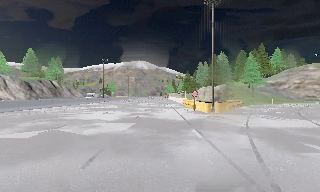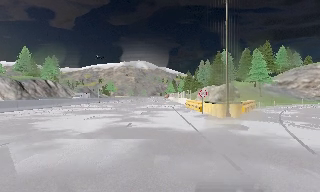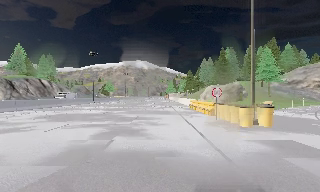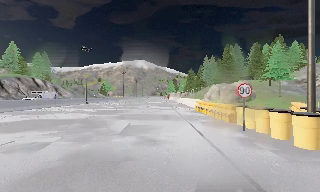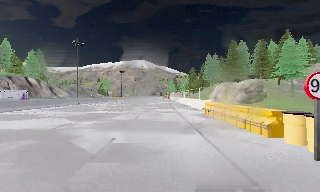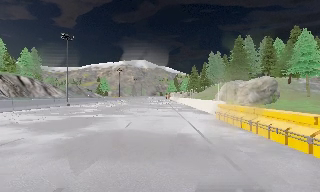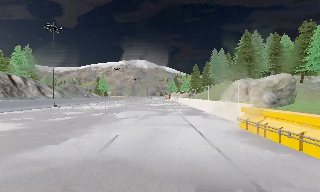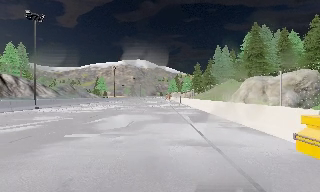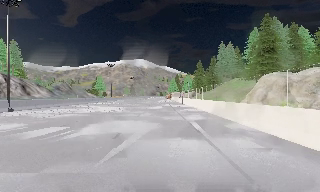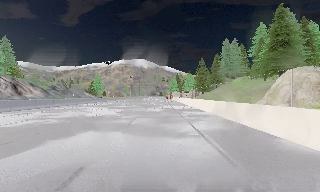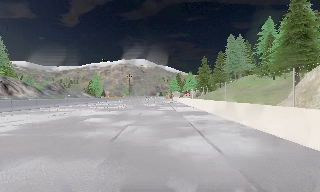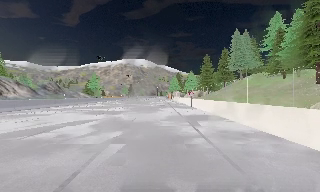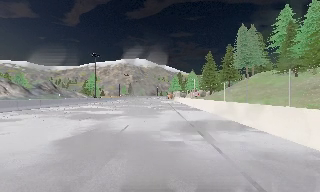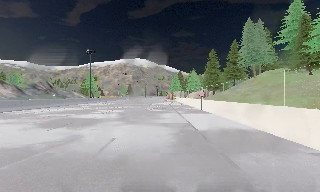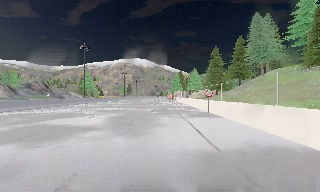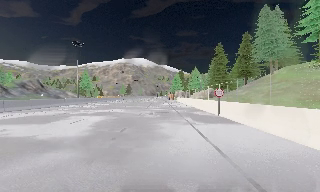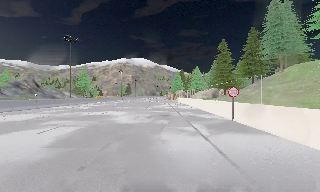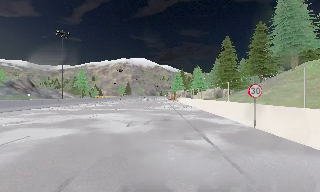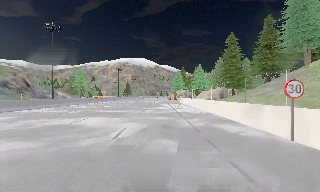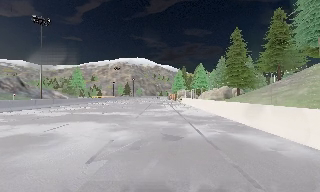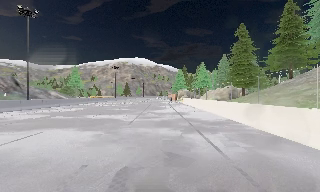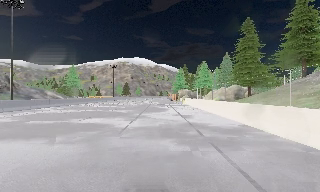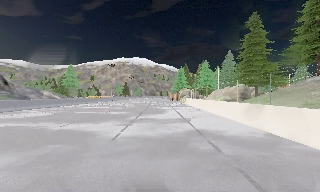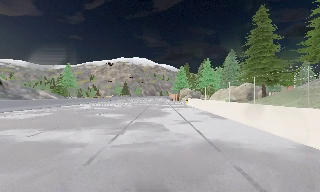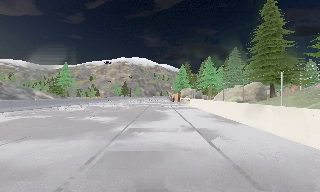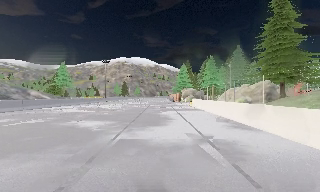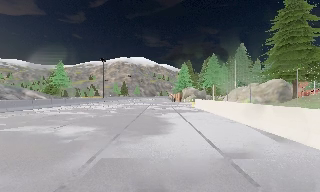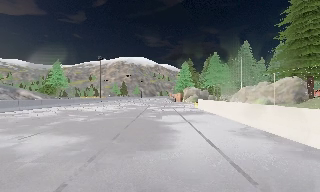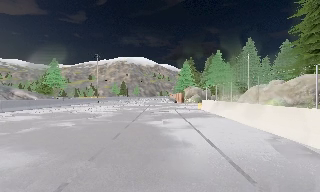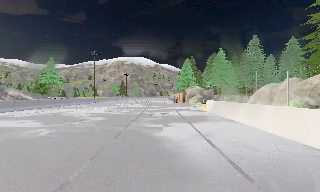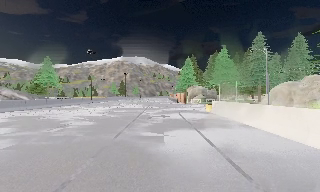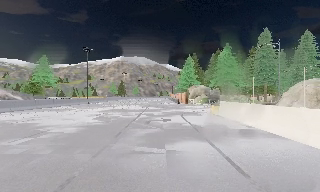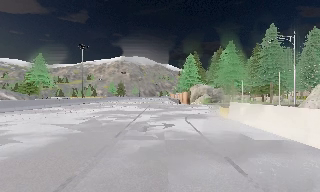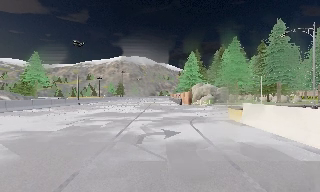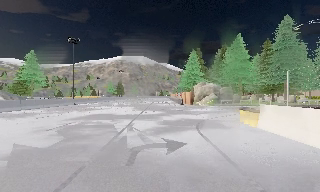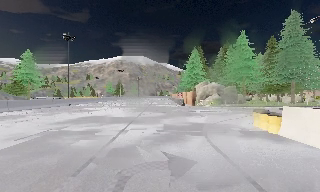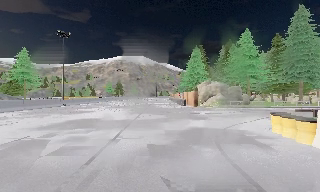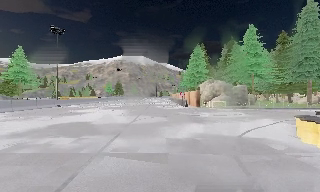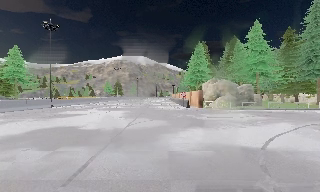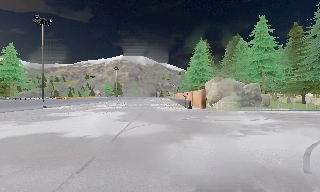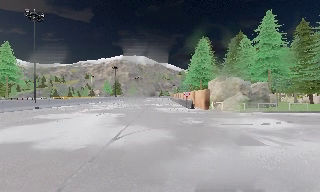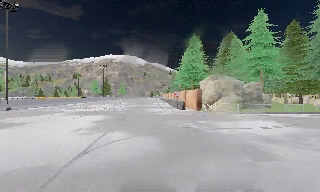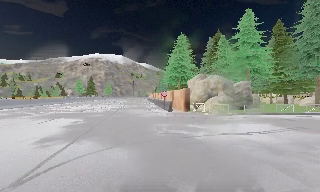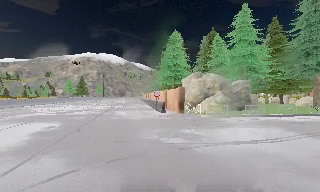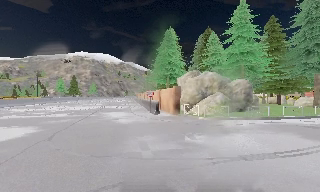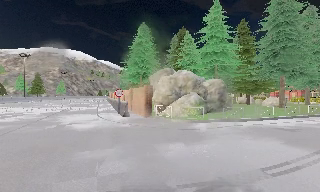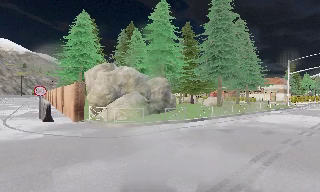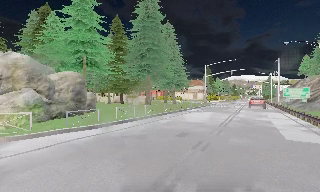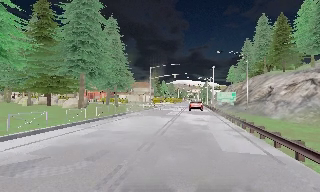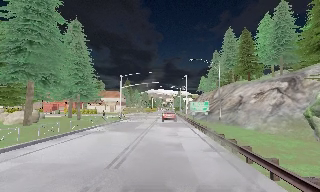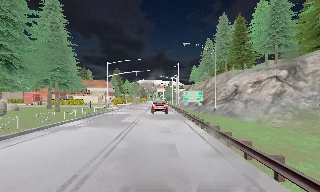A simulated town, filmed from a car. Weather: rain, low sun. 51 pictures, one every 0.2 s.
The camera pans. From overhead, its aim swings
clockwise.
The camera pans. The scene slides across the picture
to the left.
0.0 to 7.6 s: The camera travels forward, about 95 m, so what stands in front looms larger. It loses speed.
7.6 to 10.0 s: The camera swings to its right by about 90 degrees, and the scene slides to the left. It travels forward, about 19 m.
The film runs forward here.
